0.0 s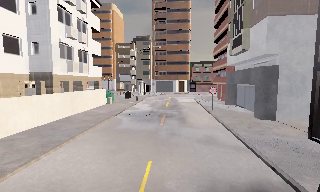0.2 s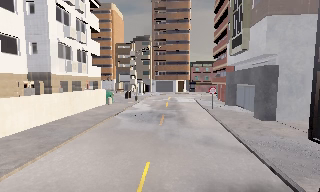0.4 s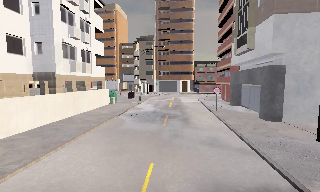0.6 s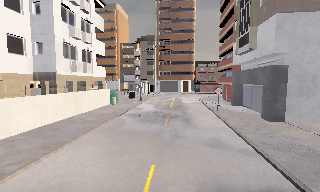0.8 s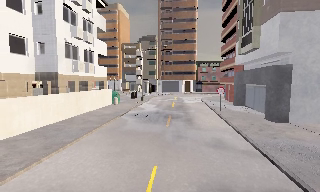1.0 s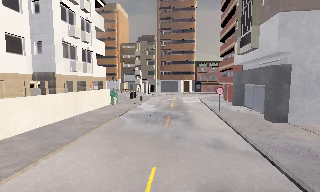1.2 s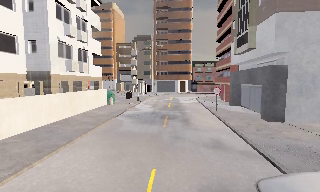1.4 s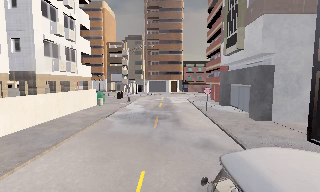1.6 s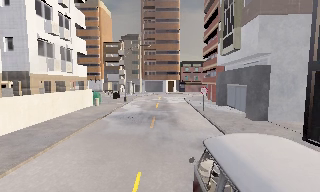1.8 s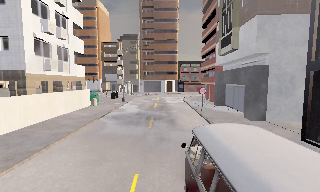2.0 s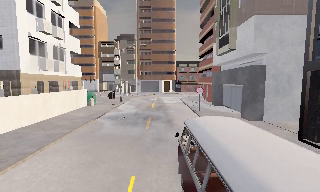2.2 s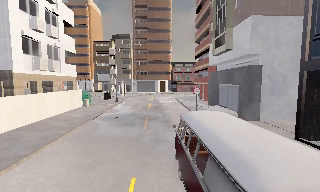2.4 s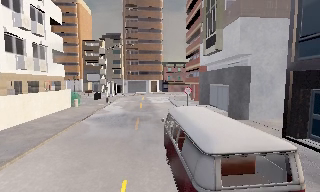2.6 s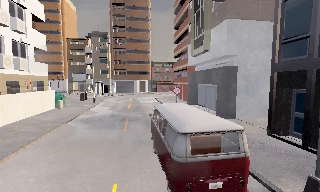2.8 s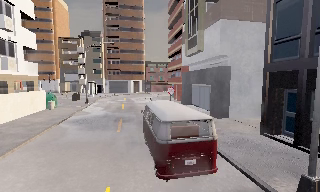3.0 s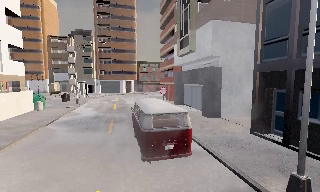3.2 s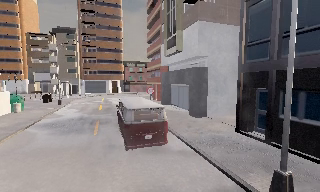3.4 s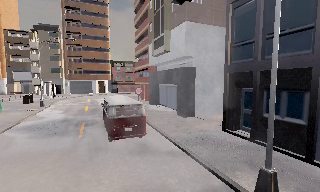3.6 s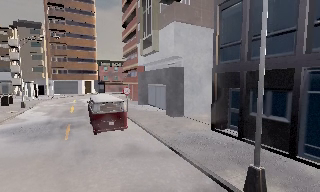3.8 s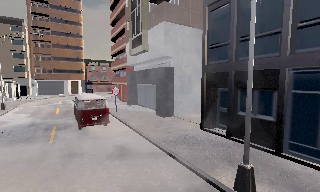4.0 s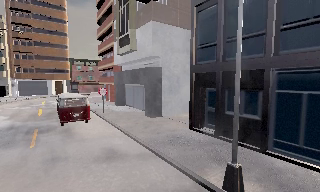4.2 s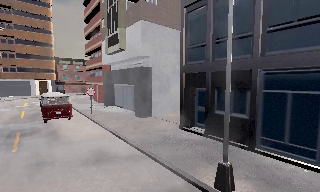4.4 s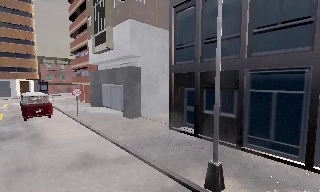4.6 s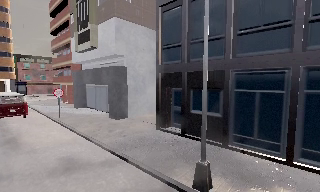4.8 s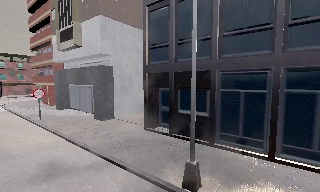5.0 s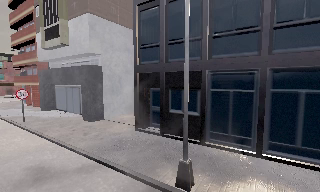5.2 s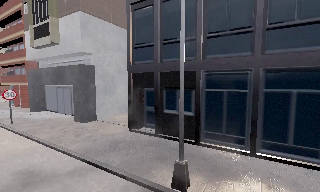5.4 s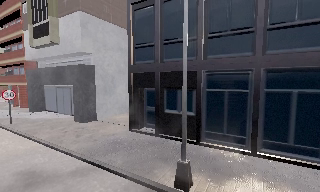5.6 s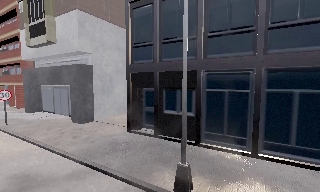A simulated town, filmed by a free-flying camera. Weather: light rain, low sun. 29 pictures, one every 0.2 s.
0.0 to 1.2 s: The camera travels forward, about 0.5 m, so what stands in front looms larger.
1.2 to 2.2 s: The camera shifts only a little, or ends up much as it began.
2.2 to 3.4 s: The camera pans to its right, which is clockwise from overhead, by about 20 degrees. It travels forward, about 0.5 m, so what stands in front looms larger.
3.4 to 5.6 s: The camera swings to its right by about 35 degrees, and the scene slides to the left. It travels forward and to its left, about 1 m.
The film runs forward here.
